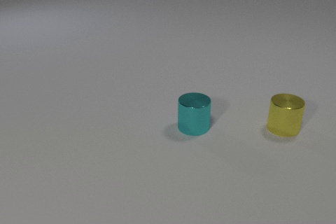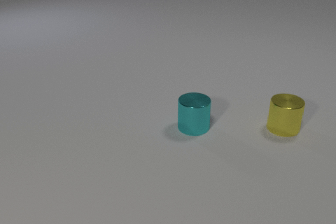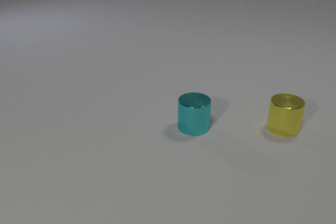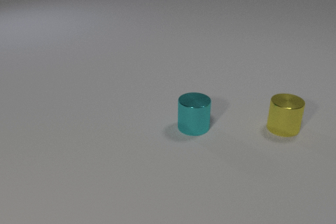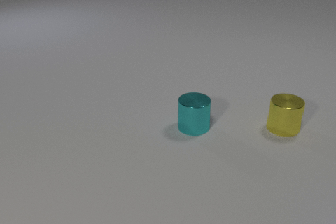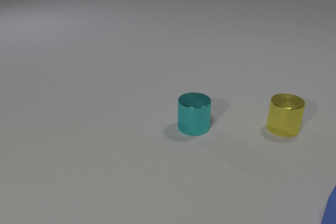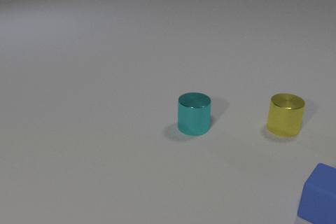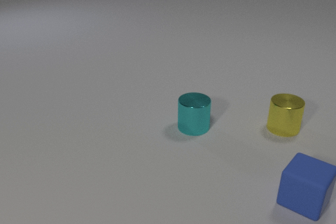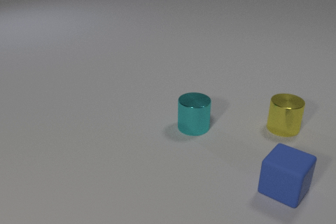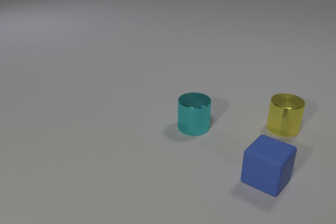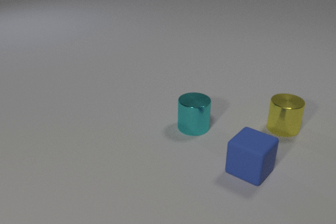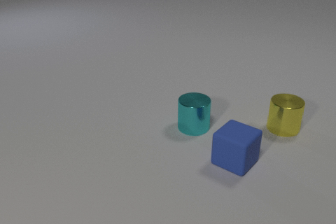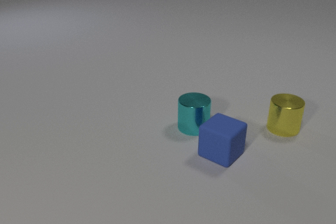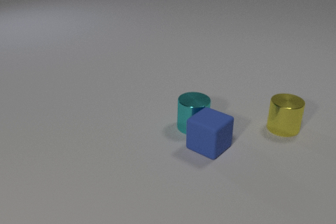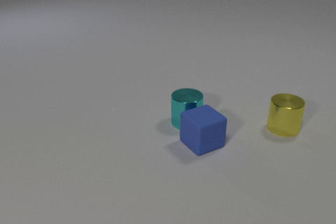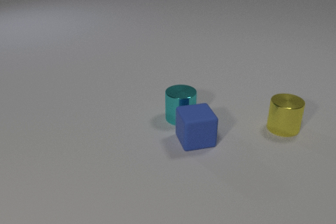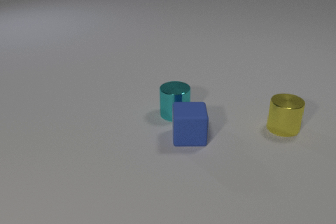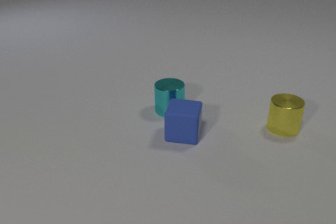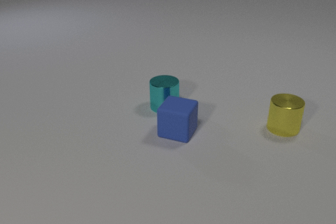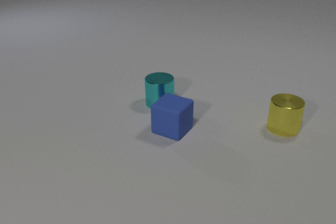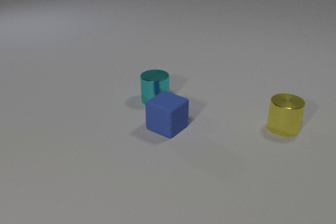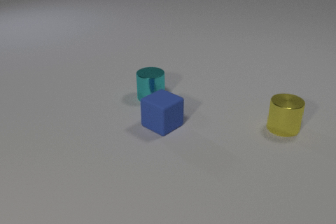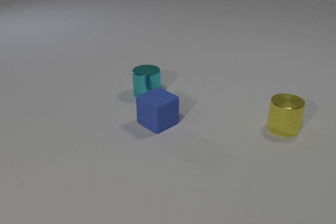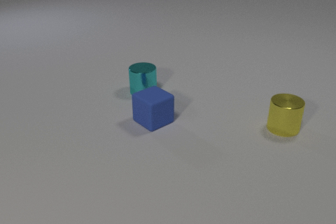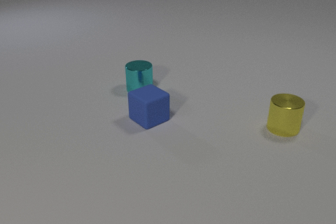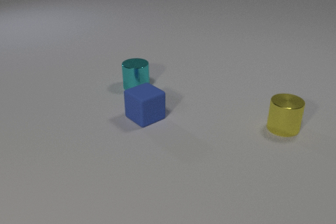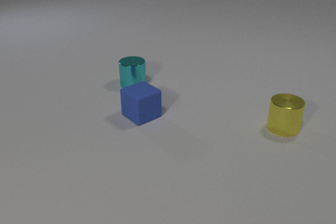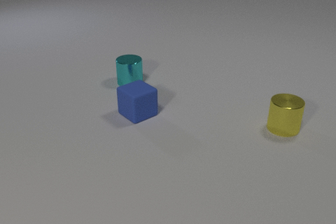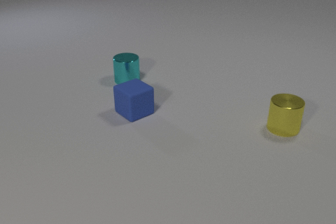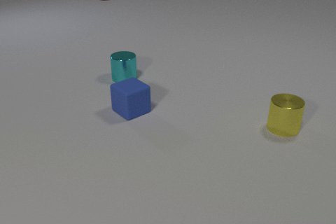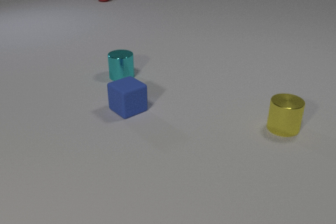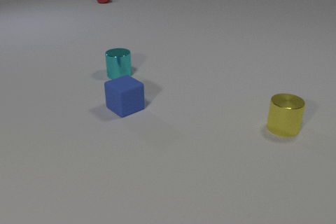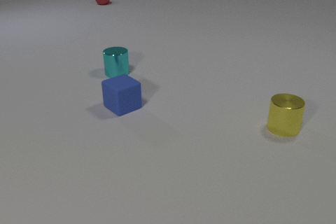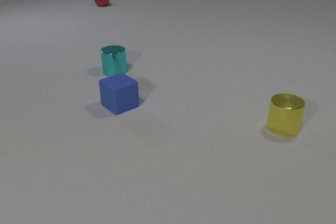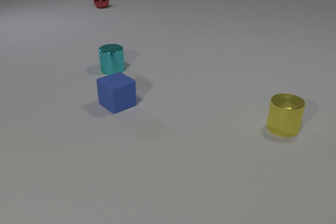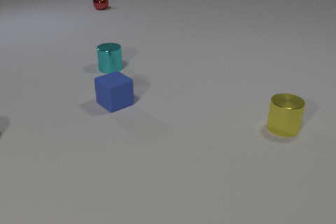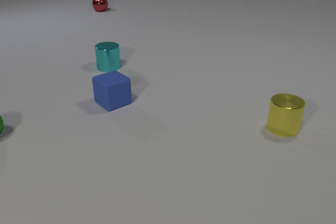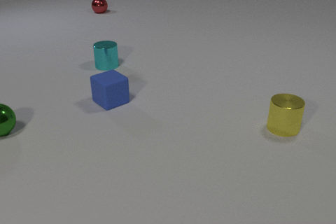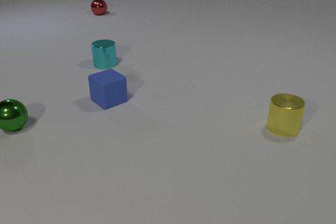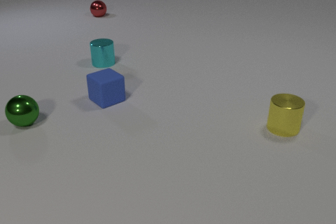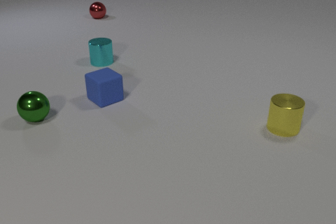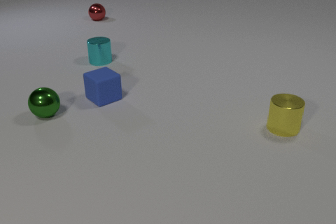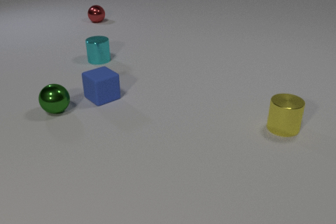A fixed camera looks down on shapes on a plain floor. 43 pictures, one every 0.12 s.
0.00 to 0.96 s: The blue rubber cube comes in at the right edge, slides to the left and away from the camera.
0.96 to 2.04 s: The blue rubber cube slides to the left and away from the camera, spins so that its near face slides to the left, clockwise seen from above. The cyan metal cylinder slides away from the camera and to the left. The blue rubber cube and the cyan metal cylinder collide.
2.04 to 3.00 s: The blue rubber cube slides to the left and away from the camera, spins clockwise seen from above by about 45 degrees, its near face sliding to the left. The cyan metal cylinder slides away from the camera and to the left.
3.00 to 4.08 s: The blue rubber cube slides away from the camera and to the left. The cyan metal cylinder slides away from the camera and to the left. The red metal sphere comes in at the top edge, rolls toward the camera.
4.08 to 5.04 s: The blue rubber cube slides away from the camera and to the left. The cyan metal cylinder slides away from the camera and to the left. The red metal sphere rolls toward the camera. The green metal sphere comes in at the left edge, rolls to the right and away from the camera.
How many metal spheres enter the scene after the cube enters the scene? 2.
What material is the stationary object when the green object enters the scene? metal.
What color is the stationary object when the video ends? yellow.
